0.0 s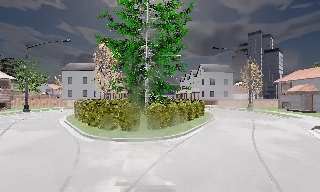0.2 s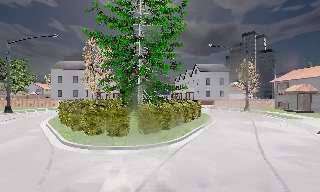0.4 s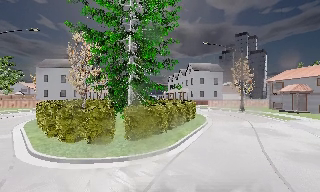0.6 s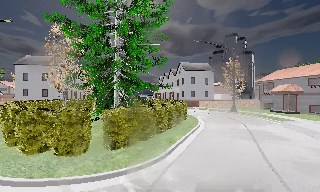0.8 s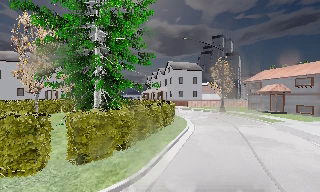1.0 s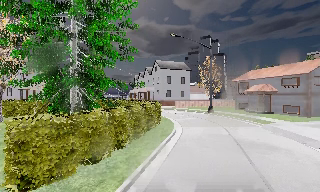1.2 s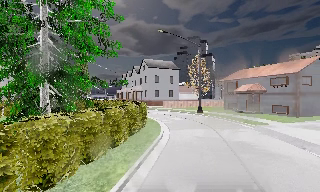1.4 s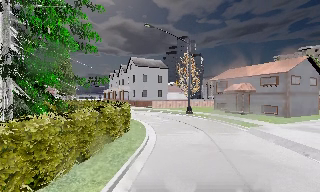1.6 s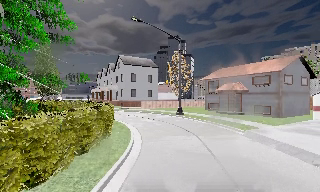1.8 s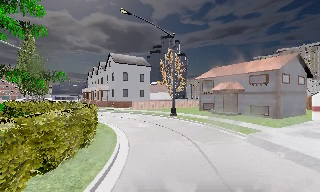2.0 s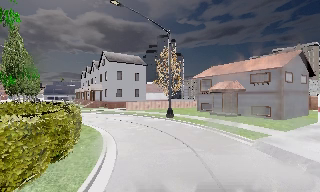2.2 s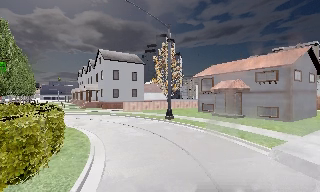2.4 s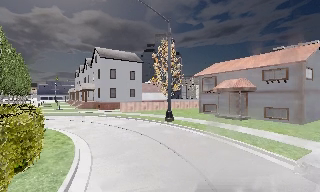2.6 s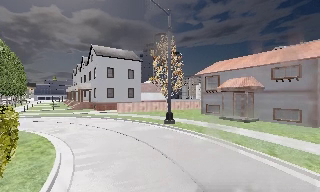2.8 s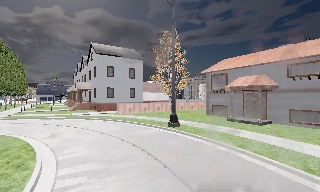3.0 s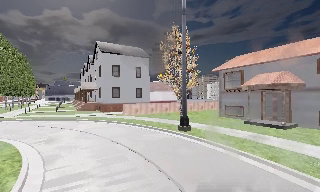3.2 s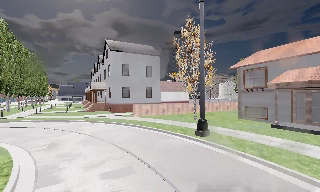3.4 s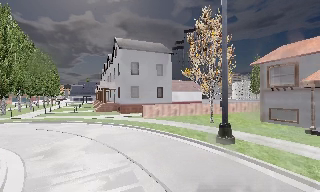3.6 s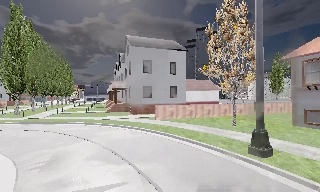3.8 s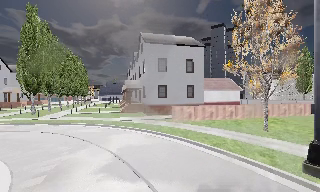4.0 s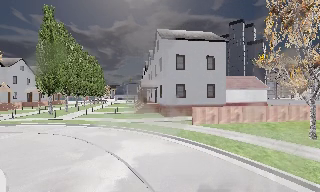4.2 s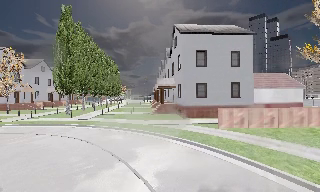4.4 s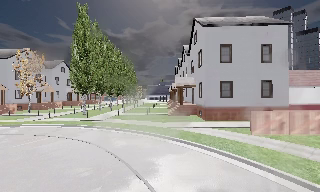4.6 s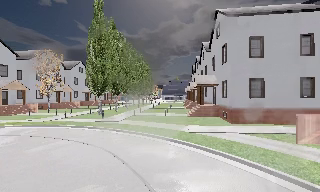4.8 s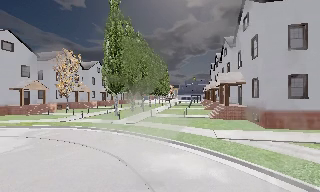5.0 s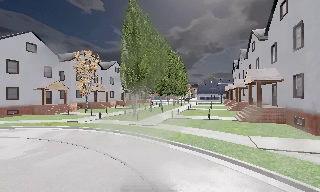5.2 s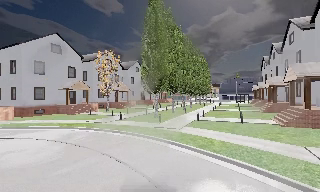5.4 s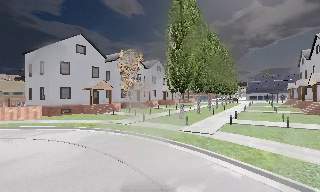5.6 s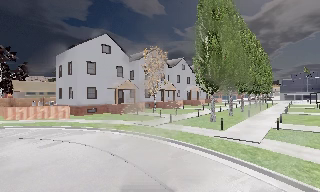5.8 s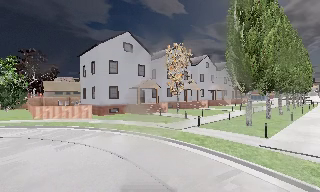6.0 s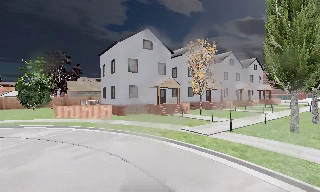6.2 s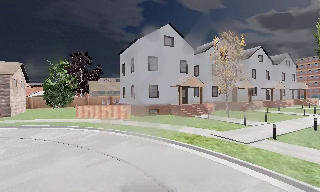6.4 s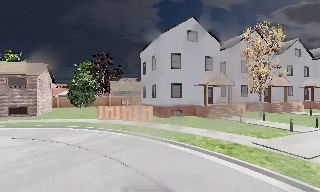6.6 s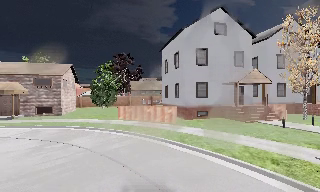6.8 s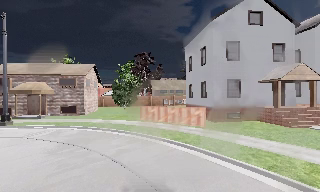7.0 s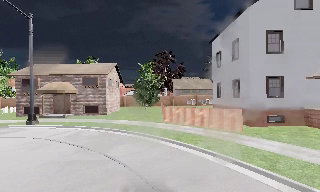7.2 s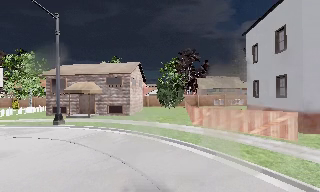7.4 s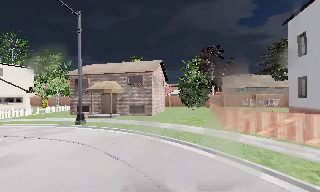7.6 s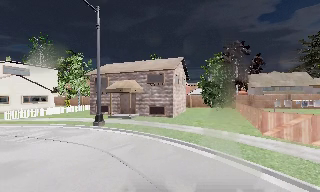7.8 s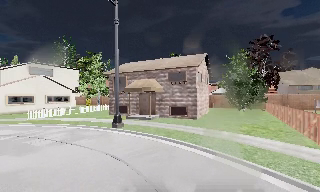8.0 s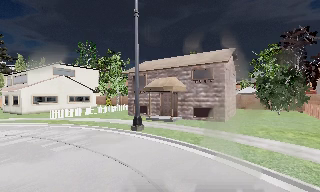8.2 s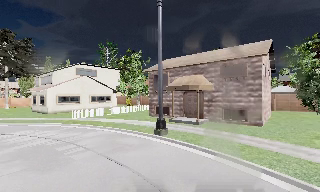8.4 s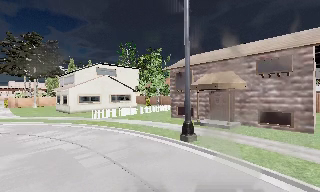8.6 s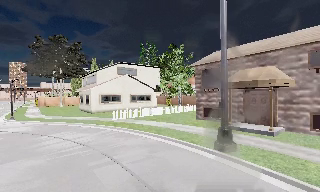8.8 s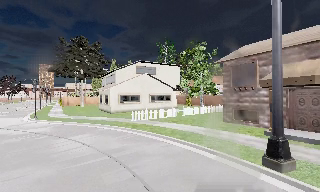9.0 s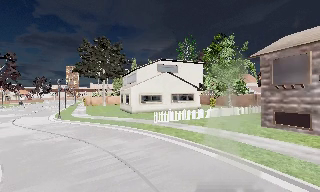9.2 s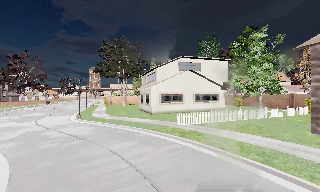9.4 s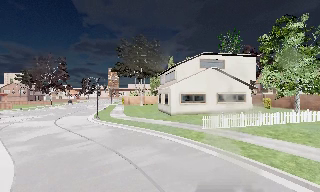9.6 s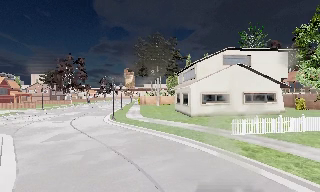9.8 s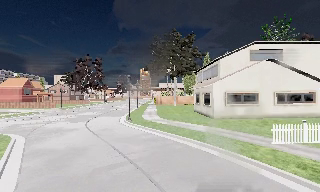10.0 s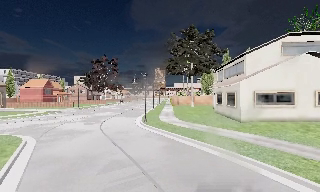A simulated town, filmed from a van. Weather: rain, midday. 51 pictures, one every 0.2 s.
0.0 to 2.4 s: The scene slides to the left, as the camera pans about 30 degrees to its right. It travels forward, about 17 m.
2.4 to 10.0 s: The camera pans to its left, which is counterclockwise from overhead, by about 215 degrees. It travels forward, about 55 m.
The film runs forward here.
